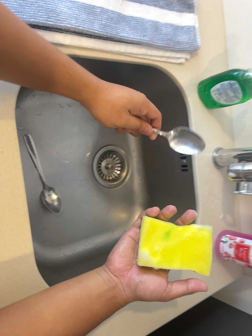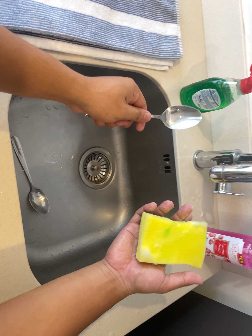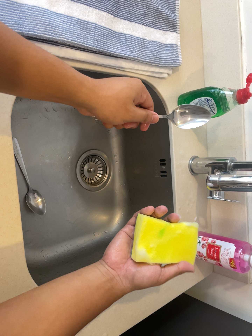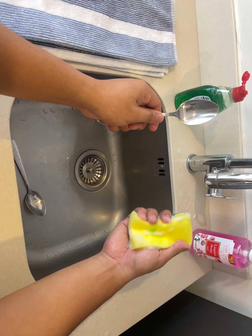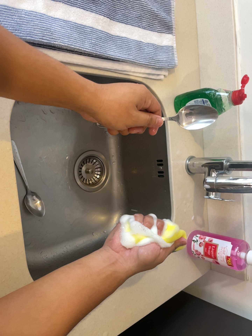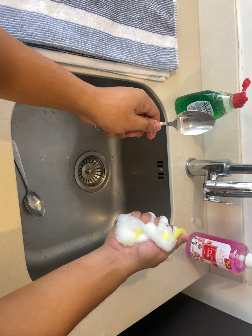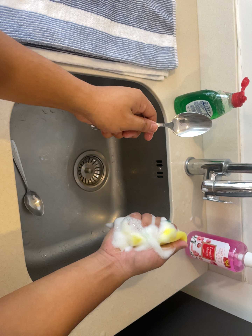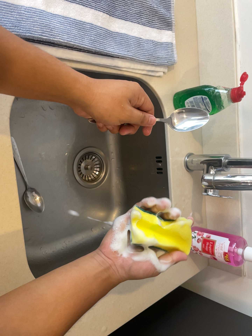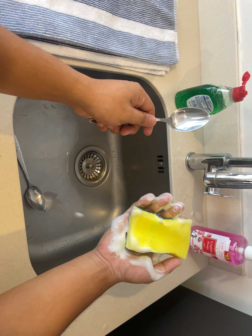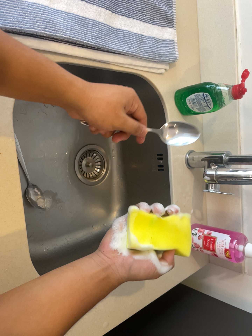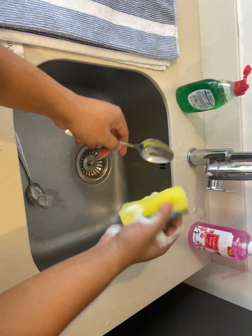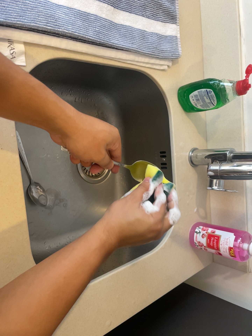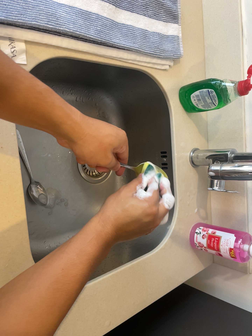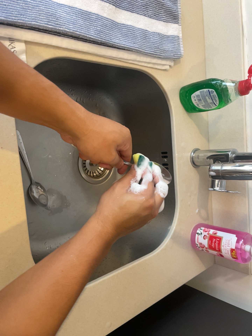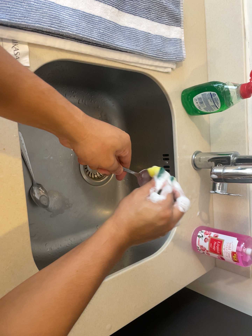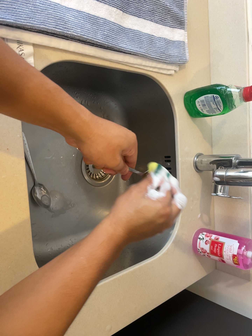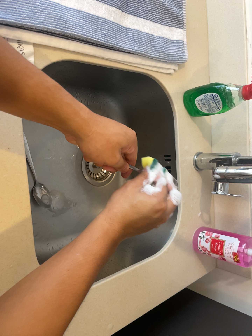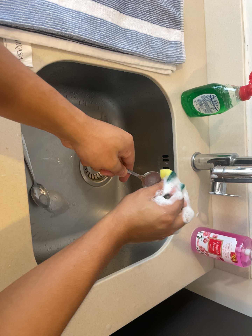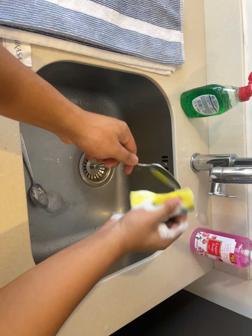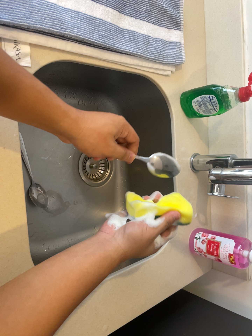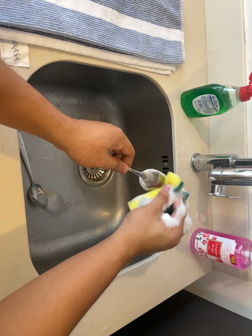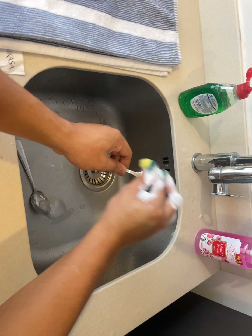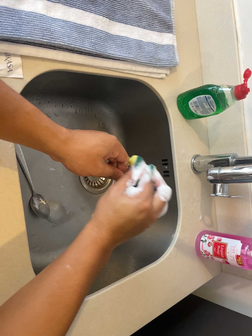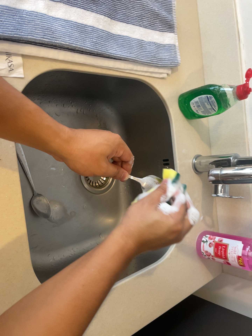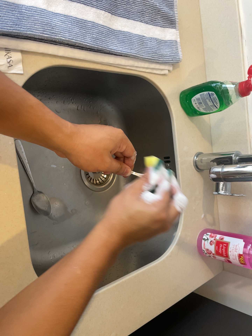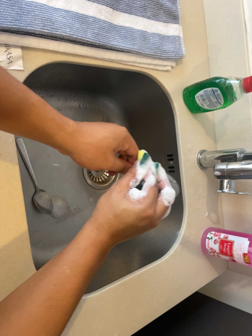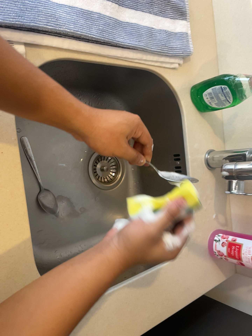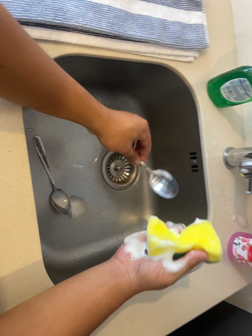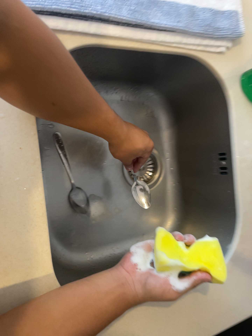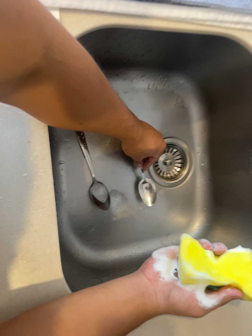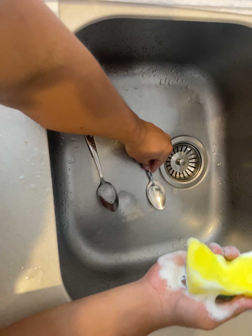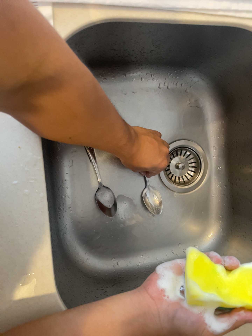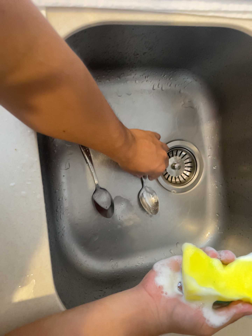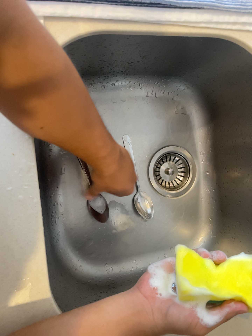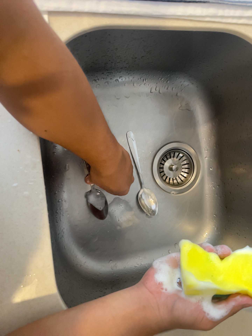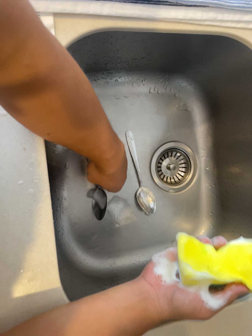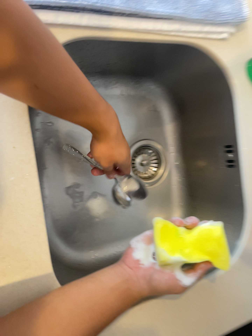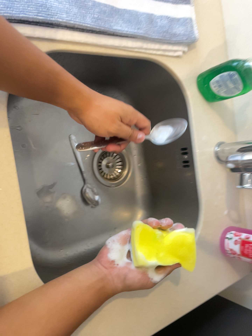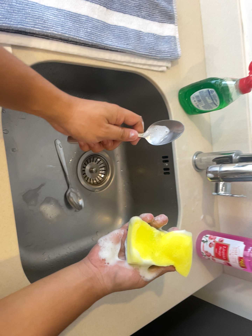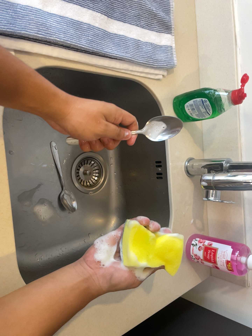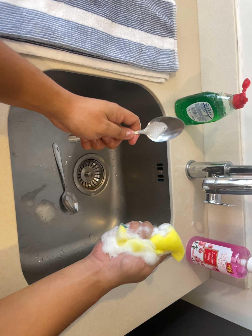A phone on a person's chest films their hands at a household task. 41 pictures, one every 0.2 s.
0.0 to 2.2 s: The camera shifts only a little, or ends up much as it began.
2.2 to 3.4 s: The camera keeps its place and its aim.
3.4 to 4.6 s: The camera shifts only a little, or ends up much as it began.
4.6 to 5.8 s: The camera pans to its left by about 20 degrees. It travels forward and to its right, about 14 cm, so what stands in front looms larger.
5.8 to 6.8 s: The camera shifts only a little, or ends up much as it began.
6.8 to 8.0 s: The camera swings to its right by about 25 degrees, and the scene slides to the left. It travels backward and to its left, about 16 cm, so what stands in front gets smaller.
The film runs forward here.
